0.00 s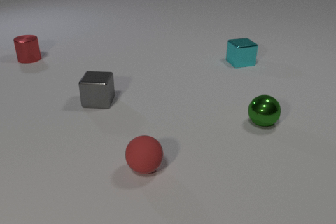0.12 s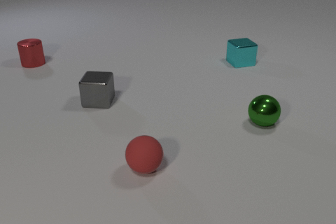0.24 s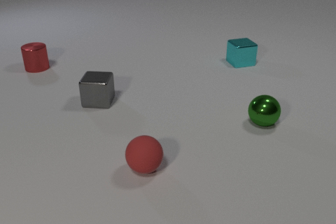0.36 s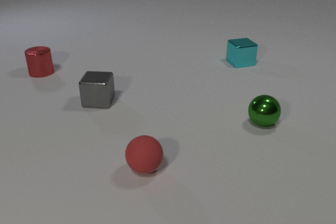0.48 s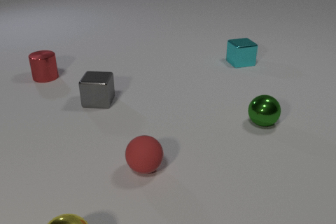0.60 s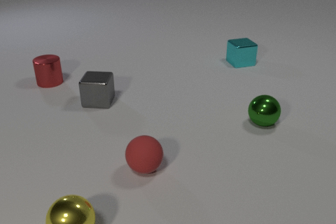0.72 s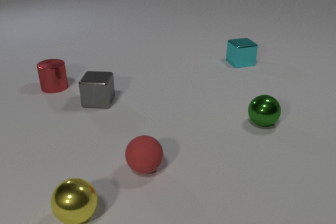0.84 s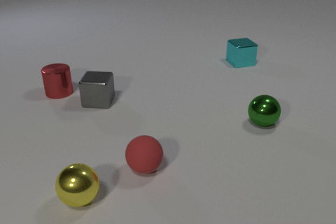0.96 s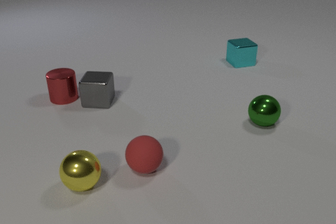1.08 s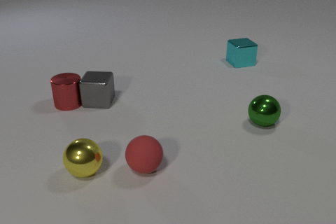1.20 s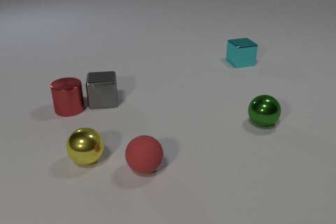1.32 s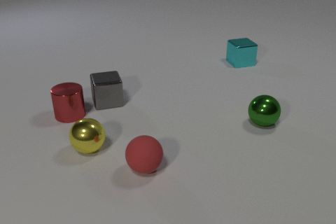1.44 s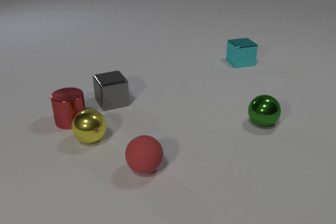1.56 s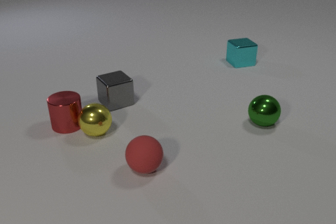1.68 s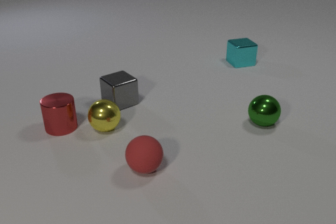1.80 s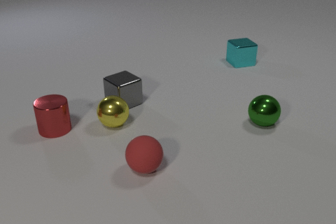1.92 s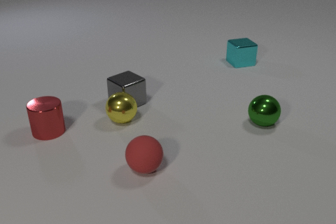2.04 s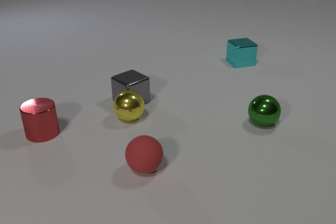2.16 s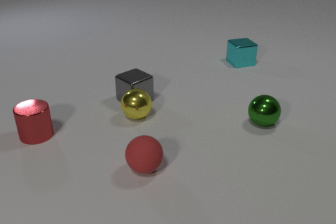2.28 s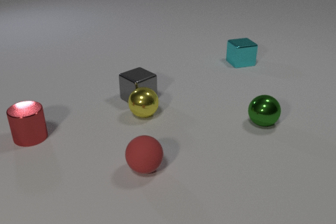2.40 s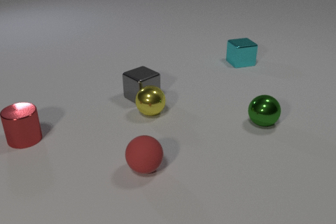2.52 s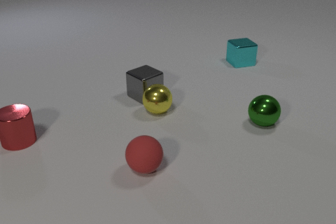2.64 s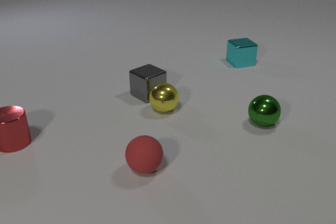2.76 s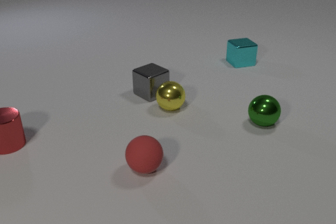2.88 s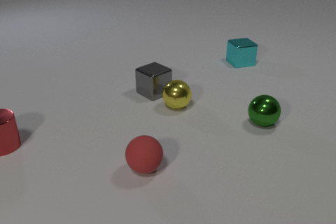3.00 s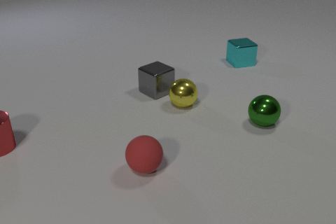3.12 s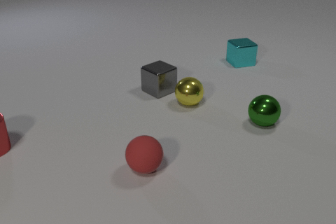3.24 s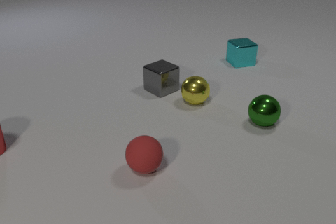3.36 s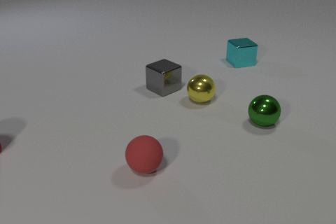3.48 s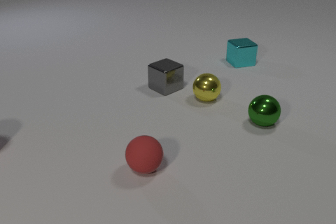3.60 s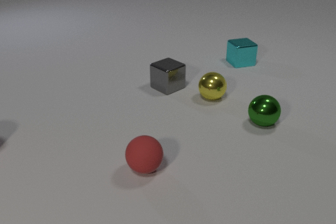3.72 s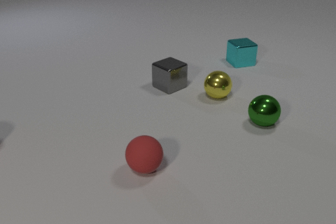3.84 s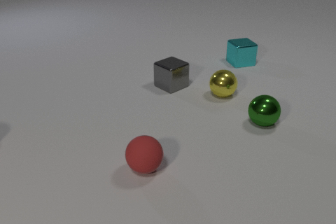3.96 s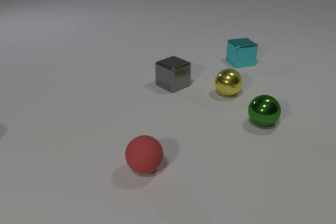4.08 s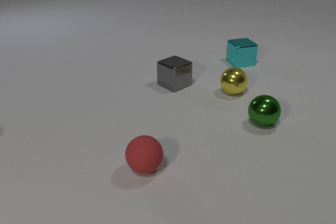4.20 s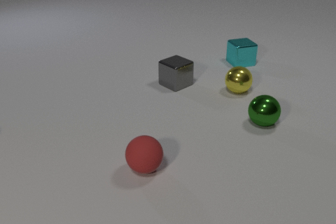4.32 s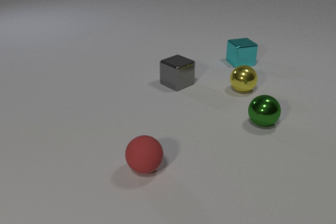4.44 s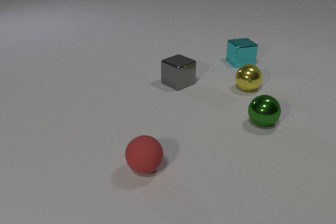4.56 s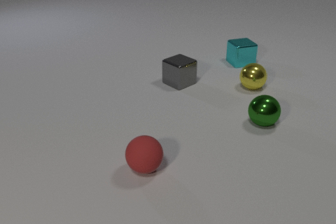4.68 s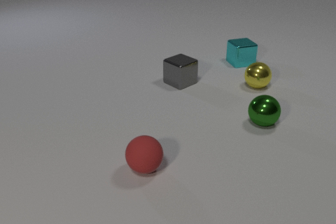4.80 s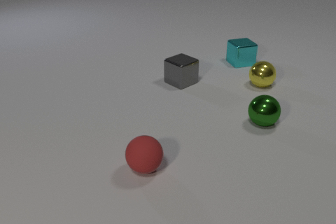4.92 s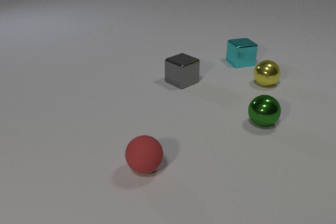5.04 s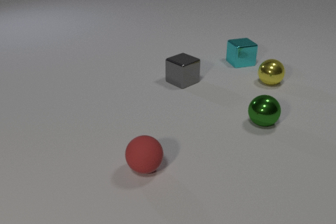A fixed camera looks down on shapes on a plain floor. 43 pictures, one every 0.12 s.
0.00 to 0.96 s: The yellow metal sphere comes in at the bottom edge, rolls away from the camera. The red metal cylinder slides toward the camera.
0.96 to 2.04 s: The yellow metal sphere rolls away from the camera and to the right. The red metal cylinder slides toward the camera. The gray metal cube slides to the right, spins so that its near face slides to the right, counterclockwise seen from above. The red metal cylinder and the gray metal cube collide. The yellow metal sphere and the red metal cylinder collide. The yellow metal sphere and the gray metal cube collide.
2.04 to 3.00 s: The yellow metal sphere rolls to the right and away from the camera. The red metal cylinder slides to the left. The gray metal cube slides to the right and away from the camera.
3.00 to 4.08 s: The yellow metal sphere rolls to the right and away from the camera. The red metal cylinder slides to the left, leaves at the left edge. The gray metal cube slides to the right and away from the camera.
4.08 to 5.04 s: The yellow metal sphere rolls to the right and away from the camera. The gray metal cube slides to the right and away from the camera.
What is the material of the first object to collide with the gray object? metal.
What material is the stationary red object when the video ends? rubber.
Are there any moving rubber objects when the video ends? no.
